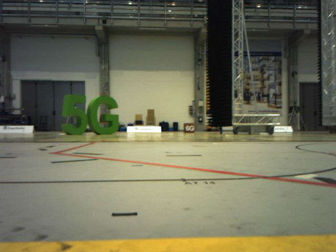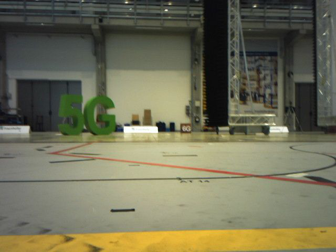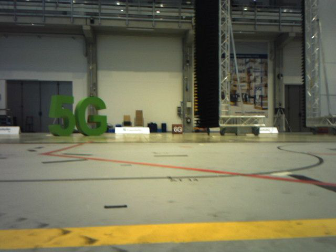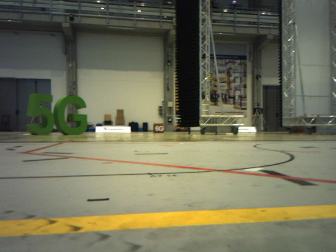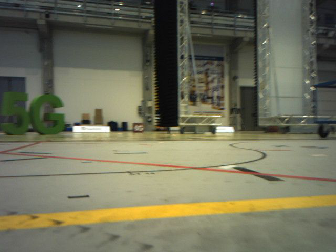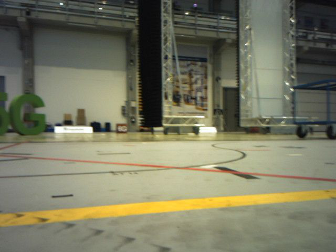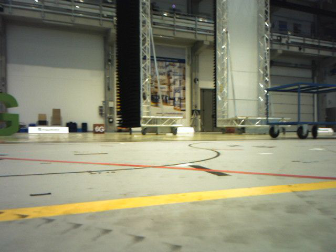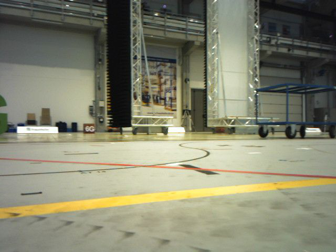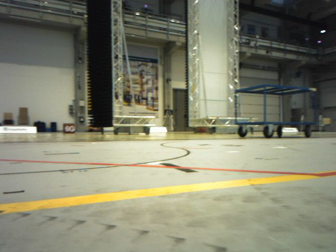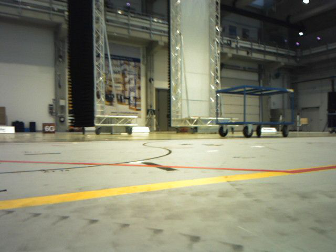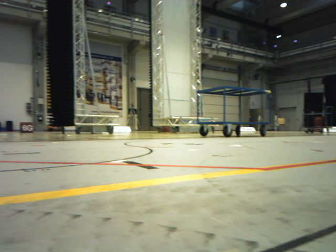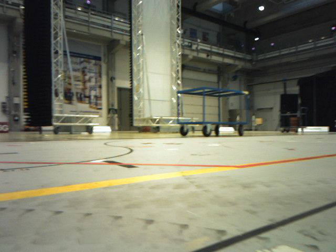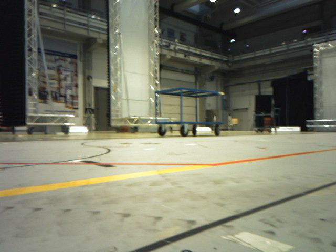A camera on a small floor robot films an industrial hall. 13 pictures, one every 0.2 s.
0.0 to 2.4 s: The scene slides to the left, as the camera pans about 40 degrees to its right. It travels backward, about 0.4 m.
The film runs backward here.
